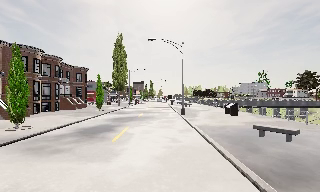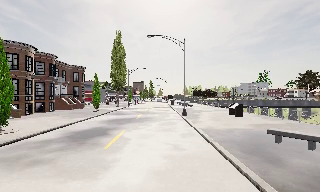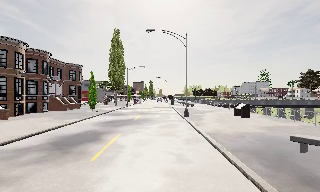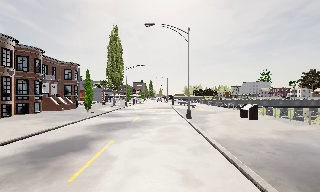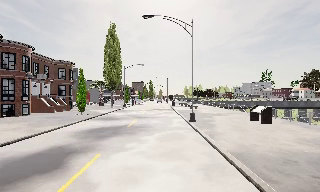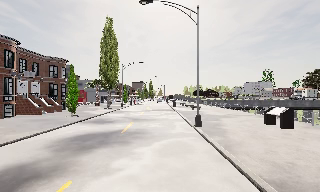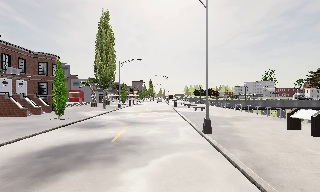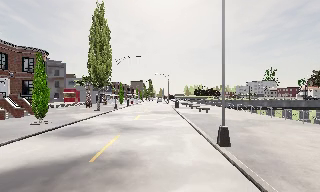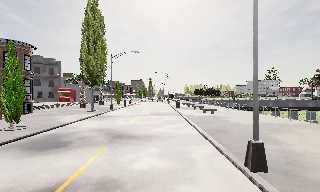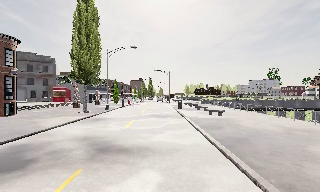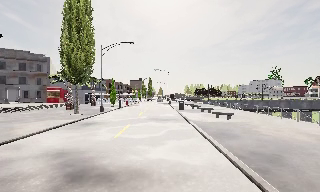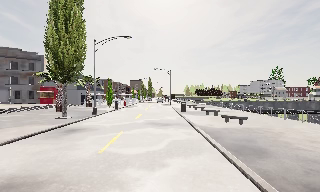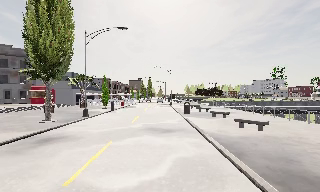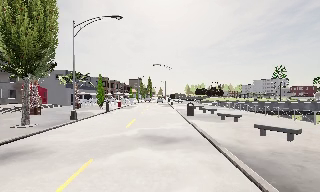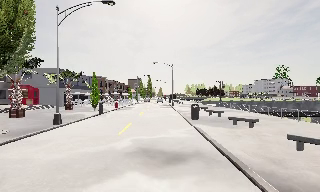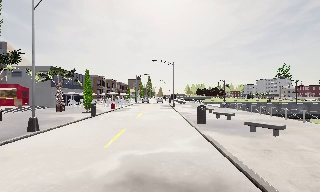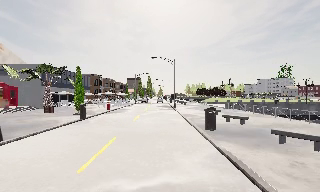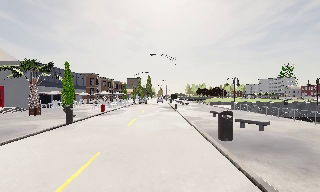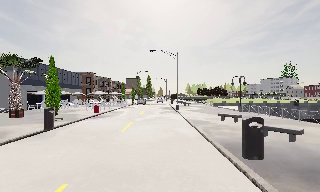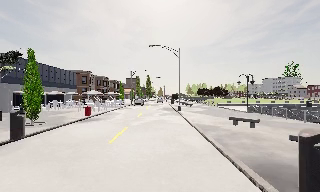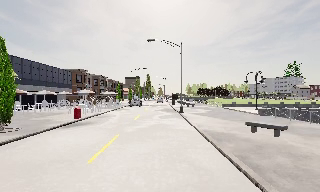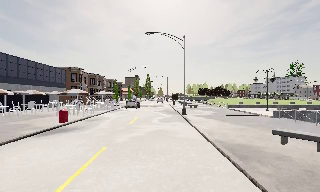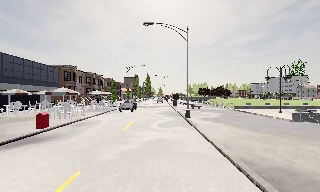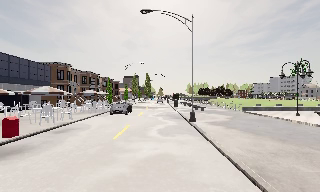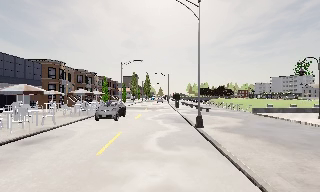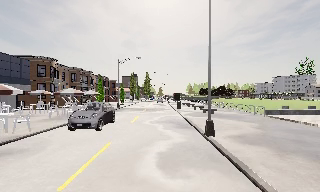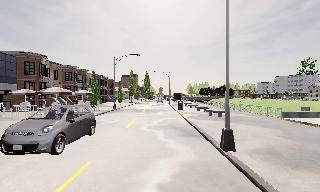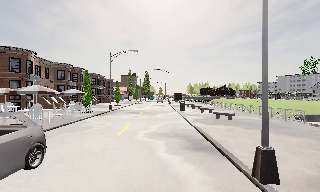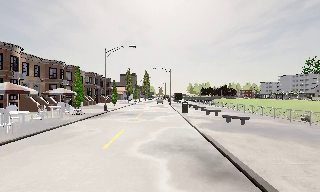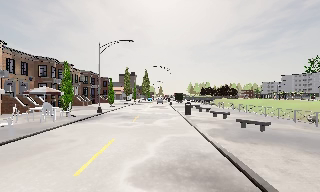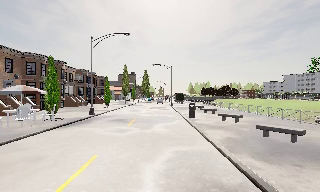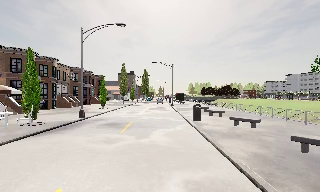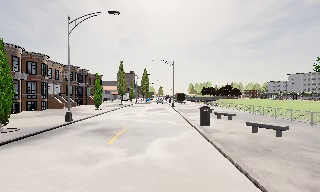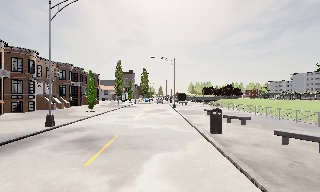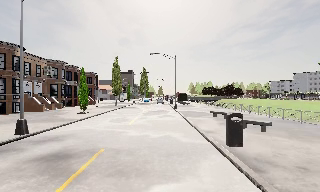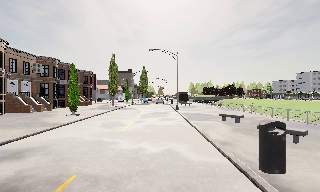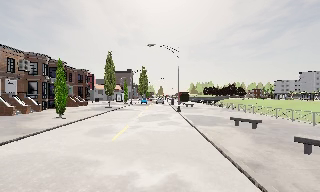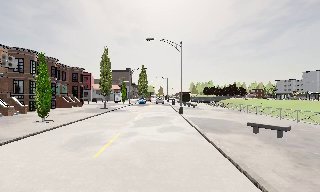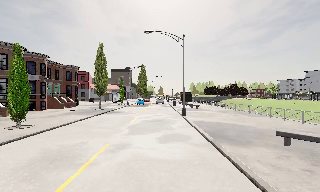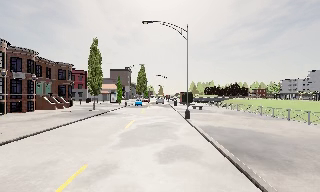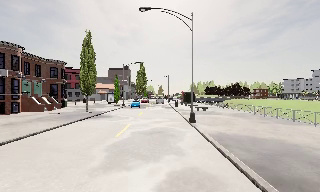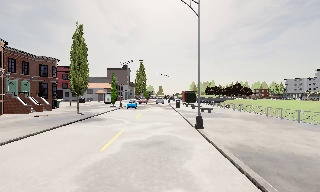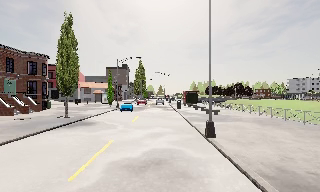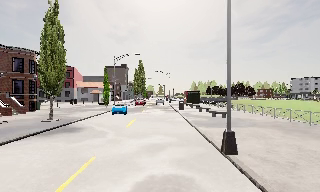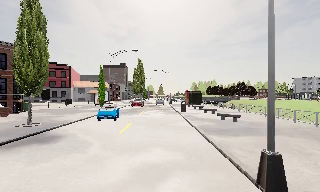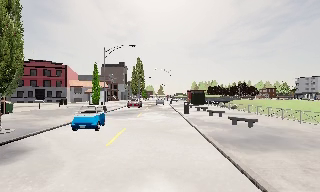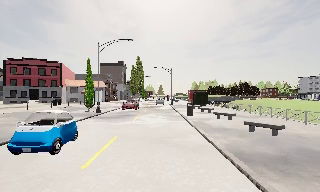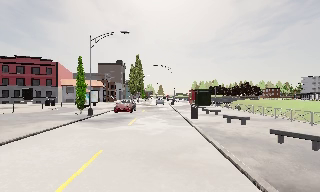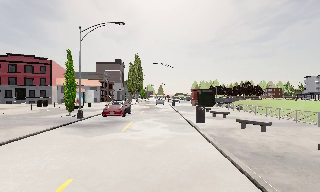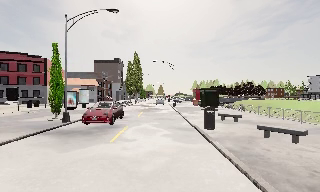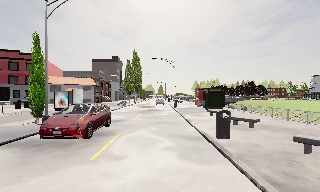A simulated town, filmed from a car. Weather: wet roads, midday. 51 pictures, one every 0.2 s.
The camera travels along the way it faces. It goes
forward.
0.0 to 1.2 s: The camera travels forward, about 8 m, so what stands in front looms larger. It gains speed.
1.2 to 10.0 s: The camera travels forward, about 85 m, so what stands in front looms larger.
The film runs forward here.
